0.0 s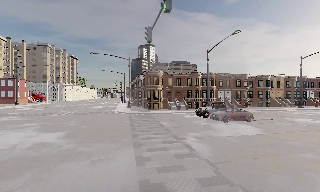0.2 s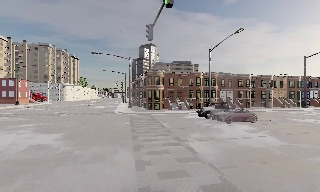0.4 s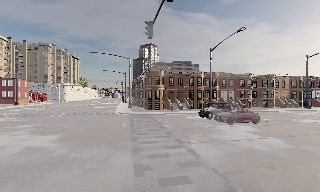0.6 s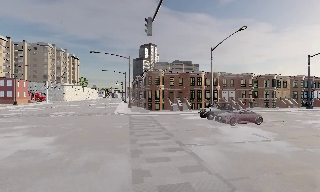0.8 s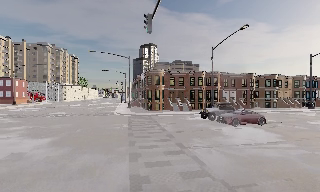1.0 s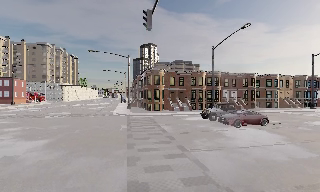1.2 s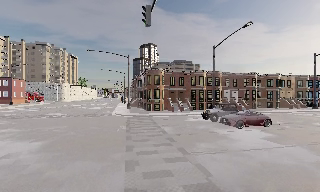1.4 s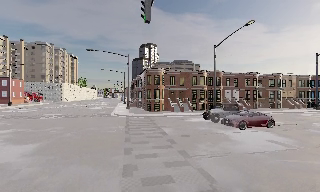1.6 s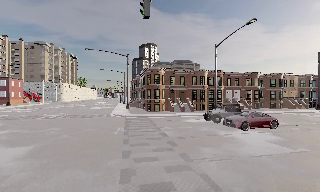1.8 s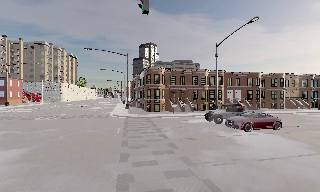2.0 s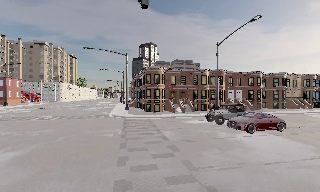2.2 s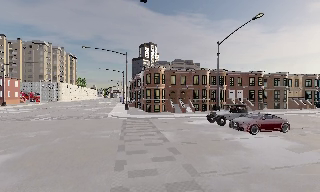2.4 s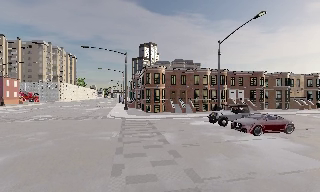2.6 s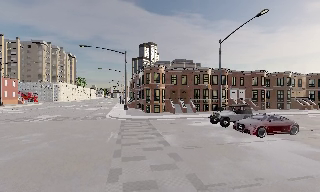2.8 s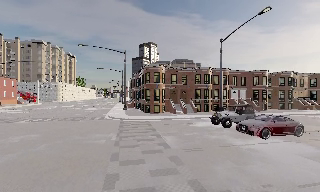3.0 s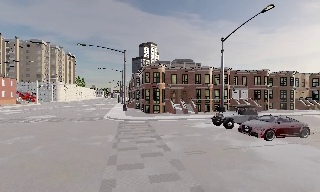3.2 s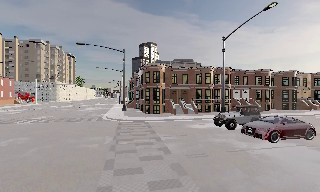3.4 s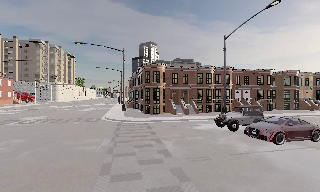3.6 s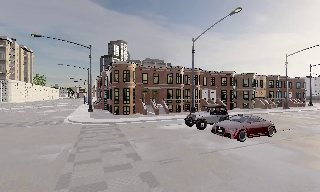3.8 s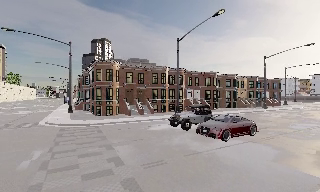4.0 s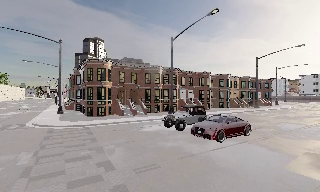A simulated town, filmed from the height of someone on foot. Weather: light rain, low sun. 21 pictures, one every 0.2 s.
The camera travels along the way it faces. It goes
forward.
0.0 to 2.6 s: The camera travels forward, about 5 m, so what stands in front looms larger.
2.6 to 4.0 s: The camera swings to its right by about 20 degrees, and the scene slides to the left. It travels forward, about 2.5 m, so what stands in front looms larger.
The film runs forward here.
